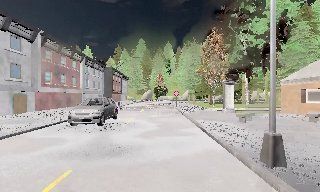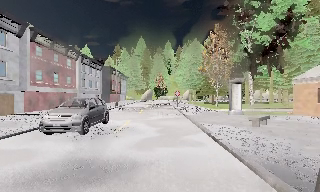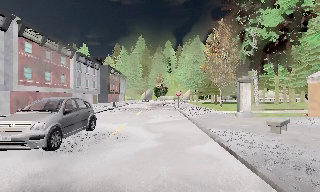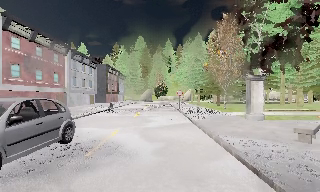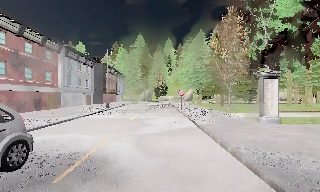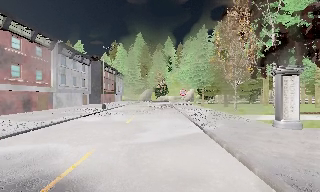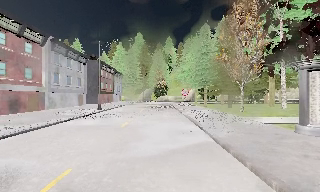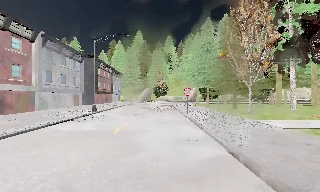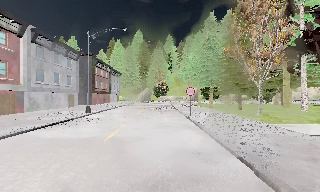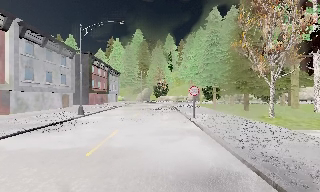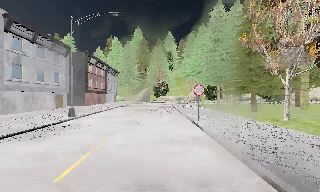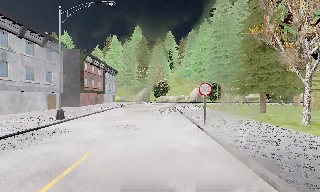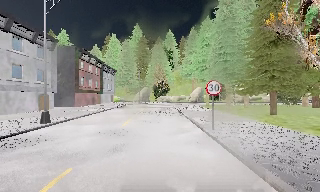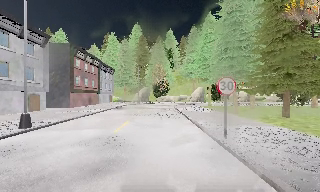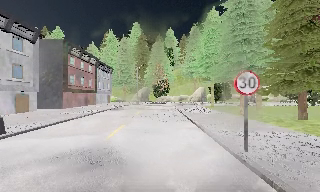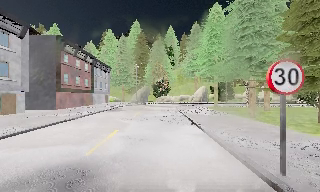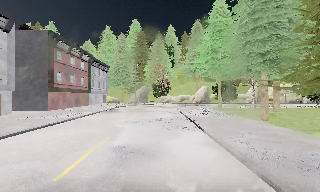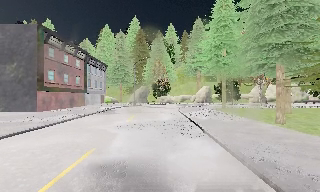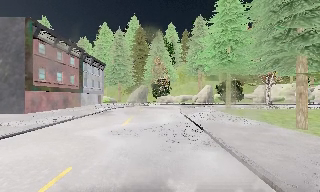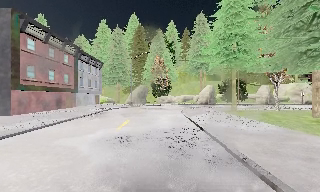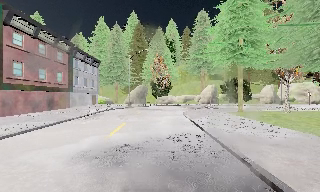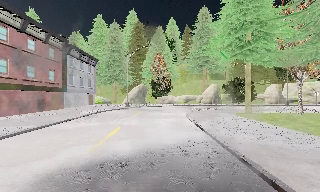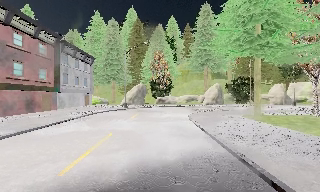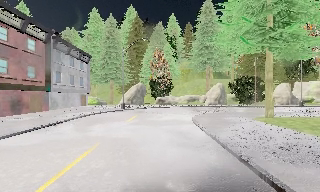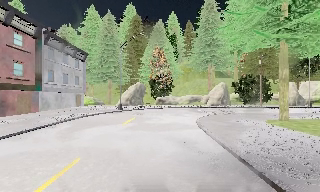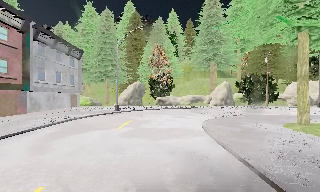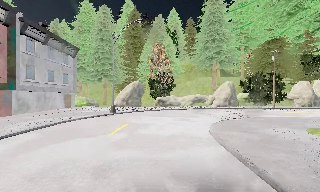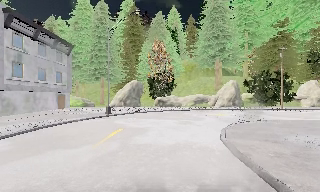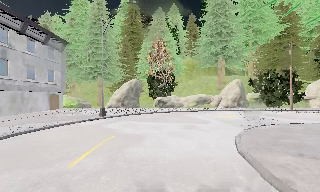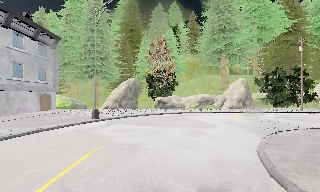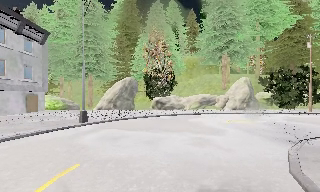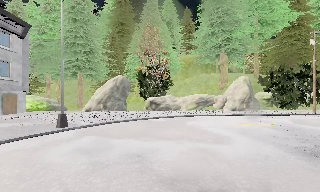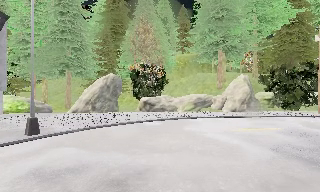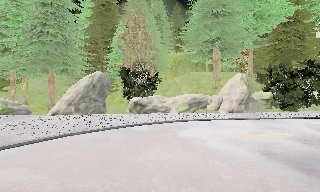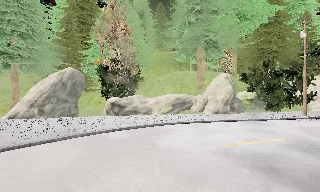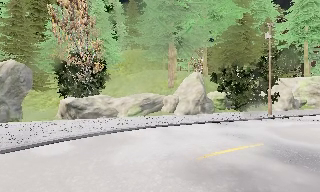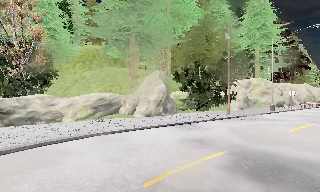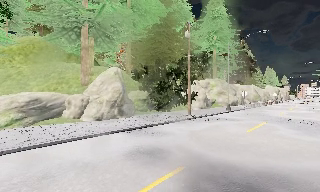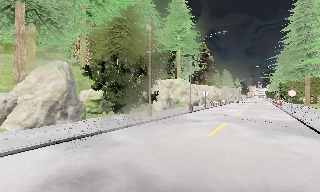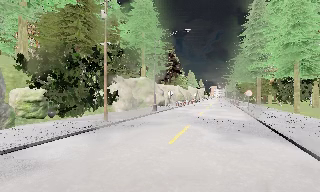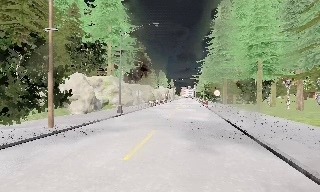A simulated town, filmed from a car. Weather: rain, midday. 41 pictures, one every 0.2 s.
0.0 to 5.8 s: The camera travels forward, about 40 m, so what stands in front looms larger.
5.8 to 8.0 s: The camera swings to its right by about 80 degrees, and the scene slides to the left. It travels forward, about 15 m.
The film runs forward here.
